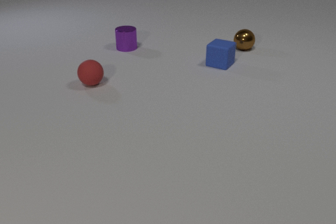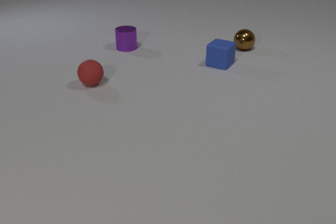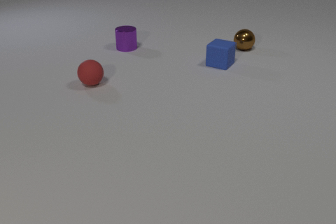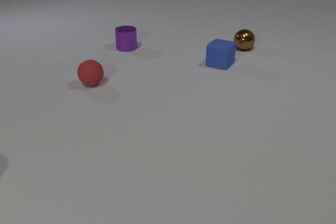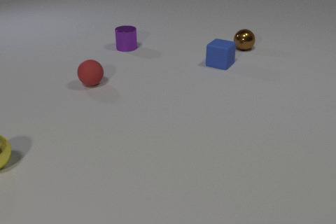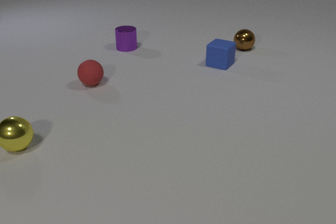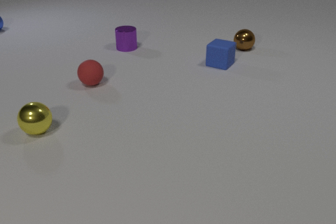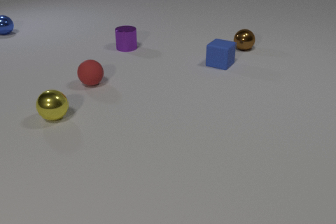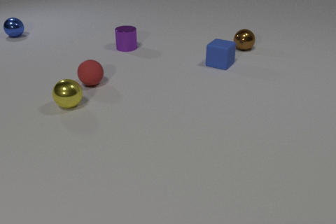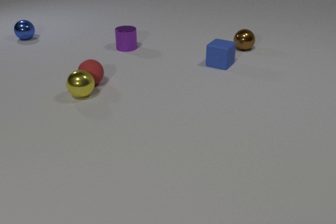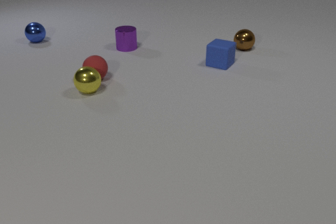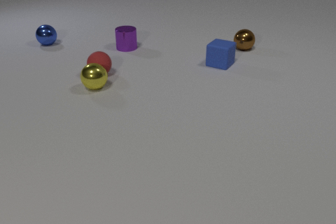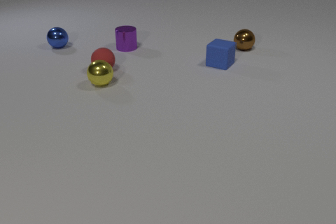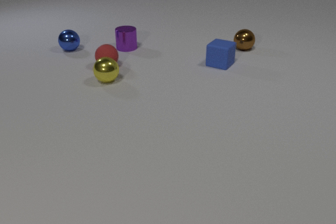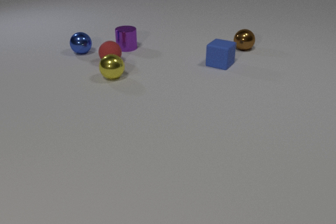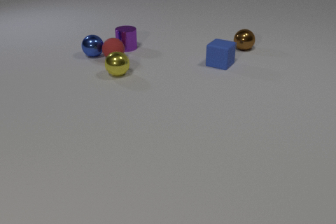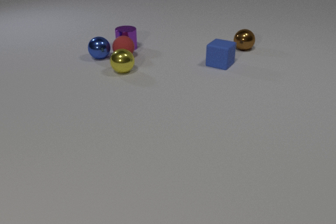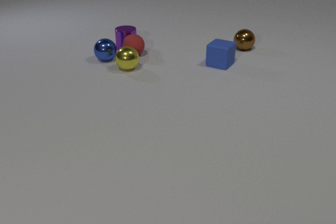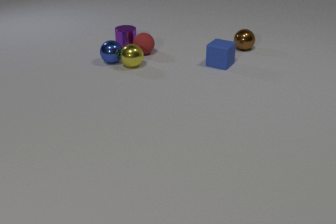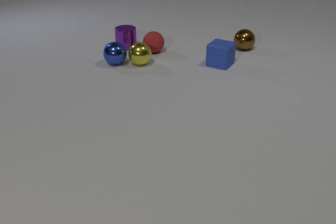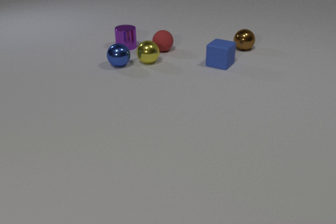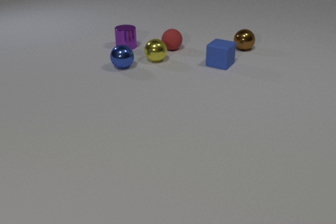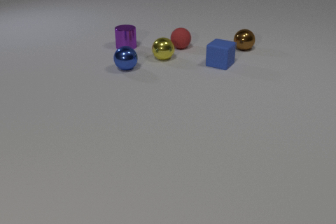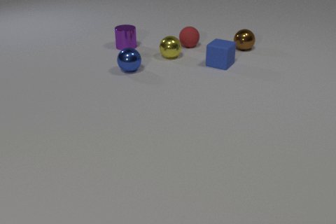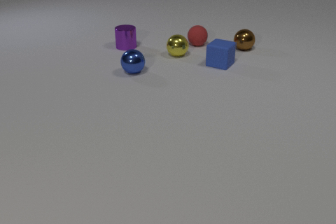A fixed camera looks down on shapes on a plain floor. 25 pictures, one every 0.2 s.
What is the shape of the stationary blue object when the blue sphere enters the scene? cube.
Are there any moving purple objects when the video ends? no.
How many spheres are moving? 3.
0.0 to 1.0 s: The yellow metal sphere comes in at the left edge, rolls away from the camera and to the right.
1.0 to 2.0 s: The yellow metal sphere rolls away from the camera and to the right. The red rubber sphere rolls away from the camera. The blue metal sphere comes in at the left edge, rolls toward the camera and to the right. The yellow metal sphere and the red rubber sphere collide.
2.0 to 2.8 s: The yellow metal sphere rolls away from the camera and to the right. The red rubber sphere rolls away from the camera. The blue metal sphere rolls toward the camera and to the right.
2.8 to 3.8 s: The yellow metal sphere rolls away from the camera and to the right. The red rubber sphere rolls to the right and away from the camera. The blue metal sphere rolls toward the camera and to the right. The red rubber sphere and the blue metal sphere collide. The red rubber sphere and the purple metal cylinder collide. The yellow metal sphere and the blue metal sphere collide.
3.8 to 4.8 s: The yellow metal sphere rolls to the right and away from the camera. The red rubber sphere rolls to the right and away from the camera. The blue metal sphere rolls toward the camera and to the right.
